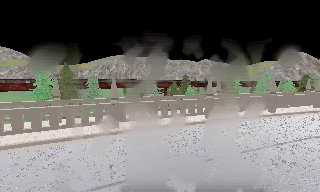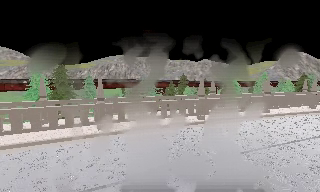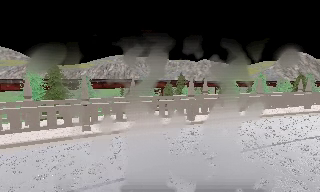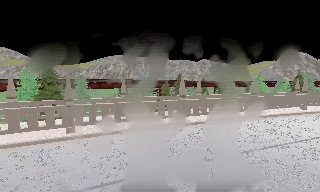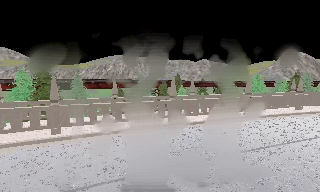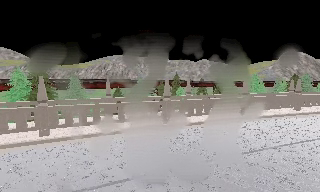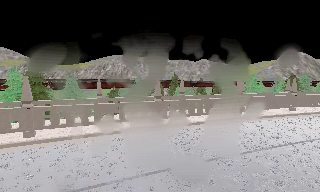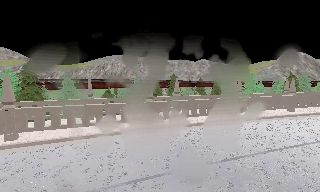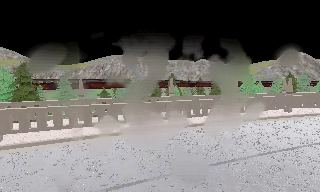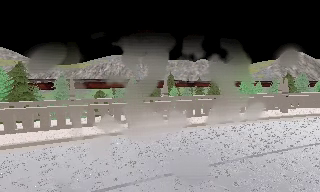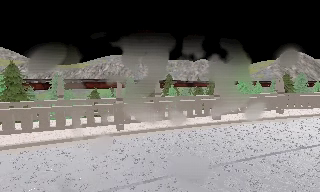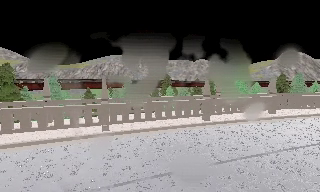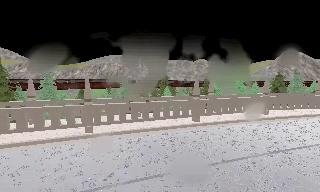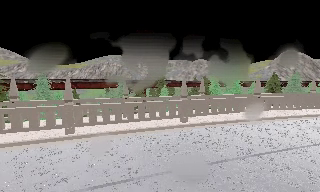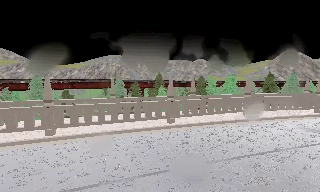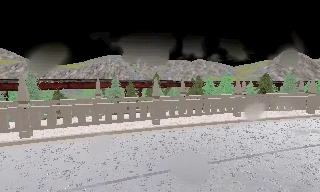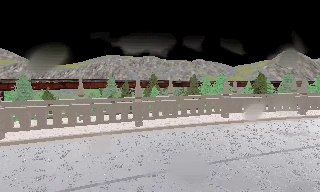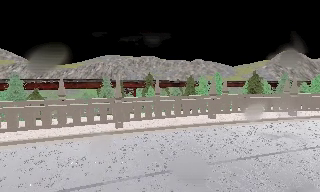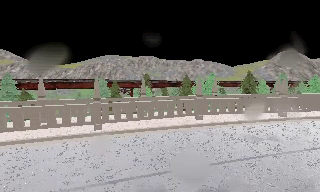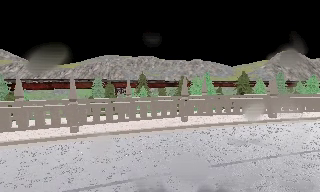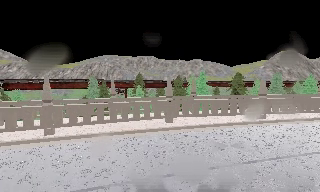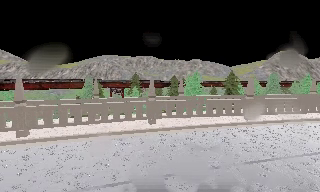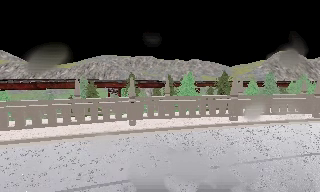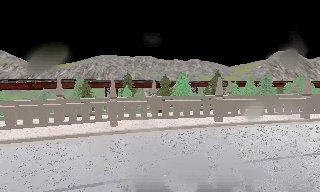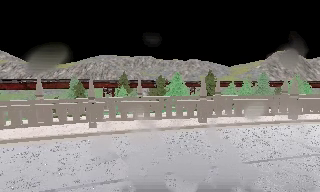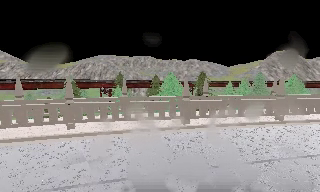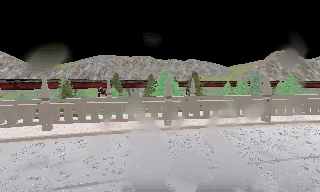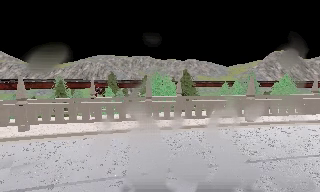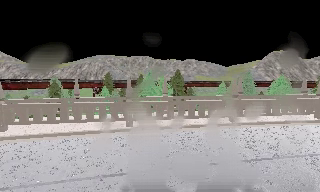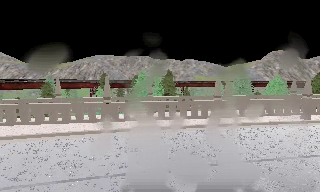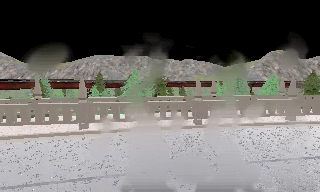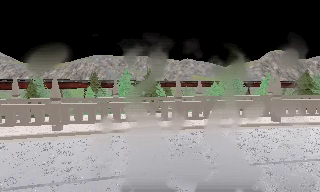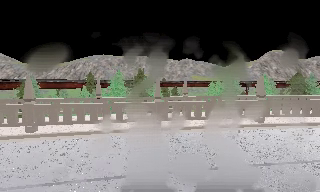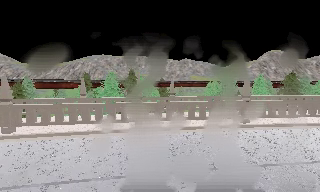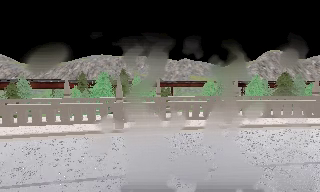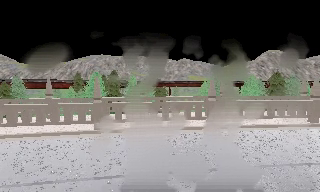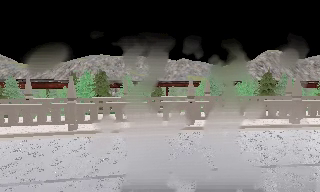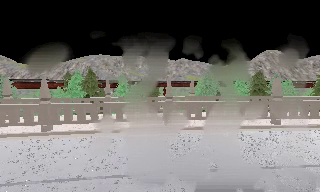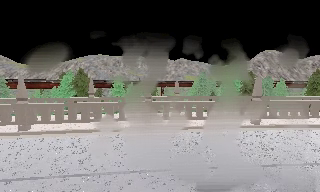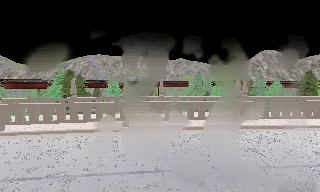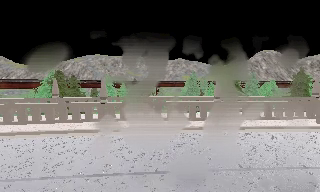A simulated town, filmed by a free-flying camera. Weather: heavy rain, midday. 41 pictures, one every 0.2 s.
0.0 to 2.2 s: The camera travels to its right and forward, about 7 m, so close, fixed things drift to the left.
2.2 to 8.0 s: The camera travels to its right, about 30 m, so close, fixed things drift to the left.
The film runs backward here.
